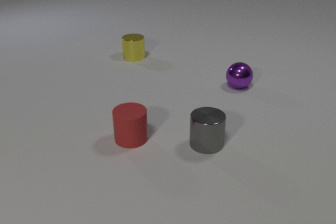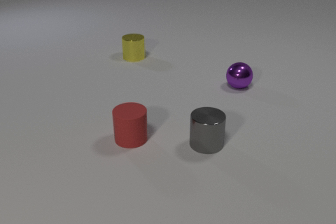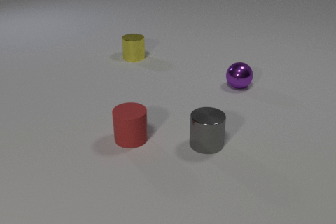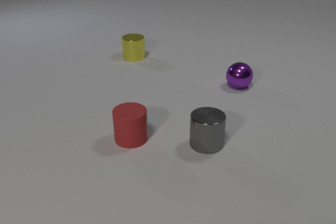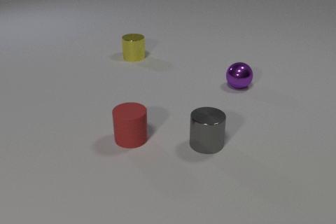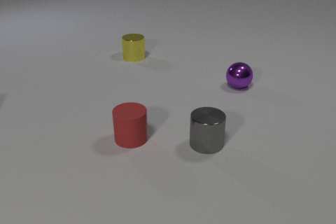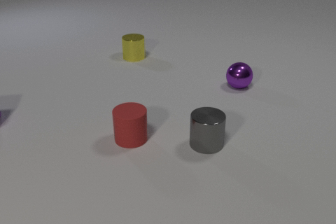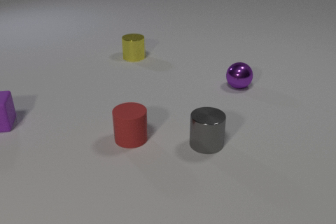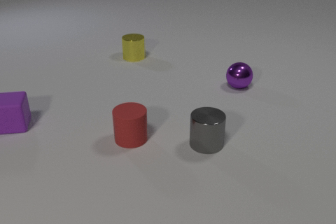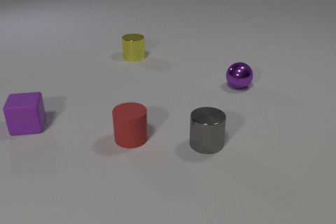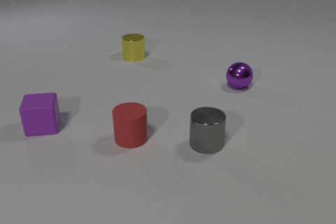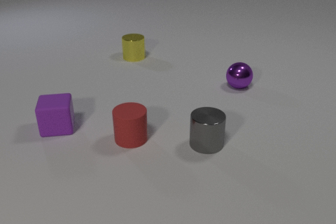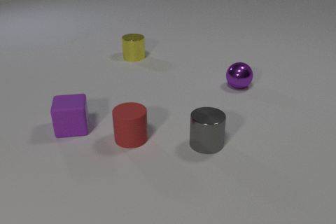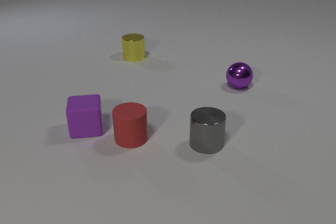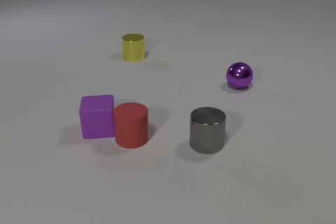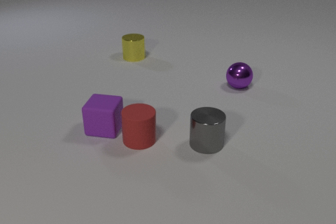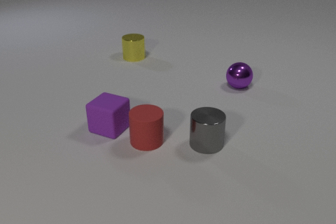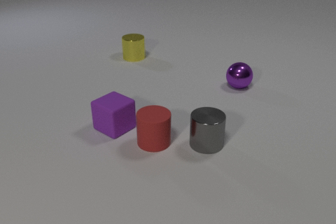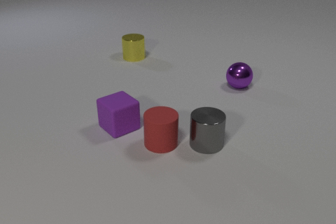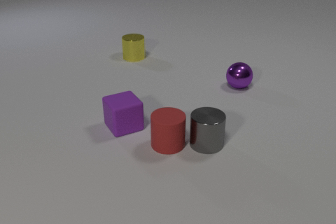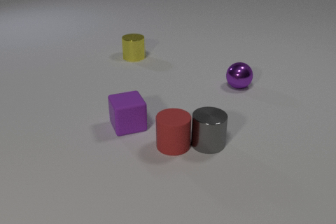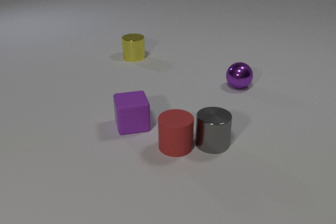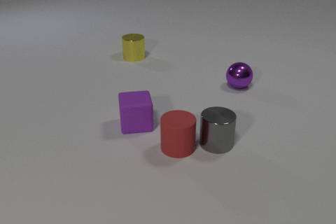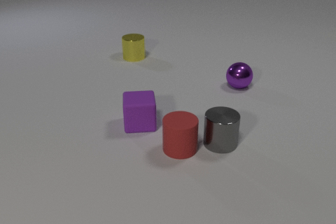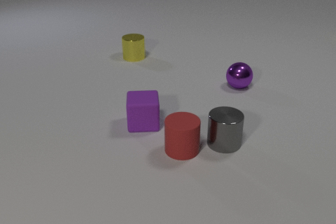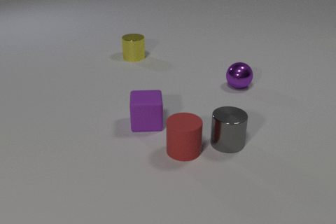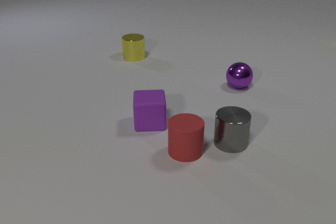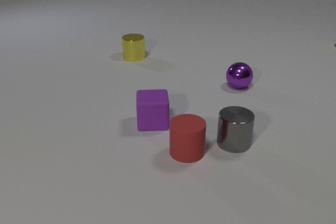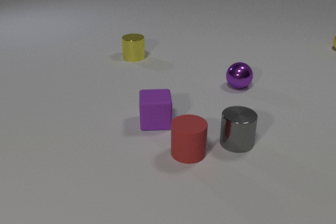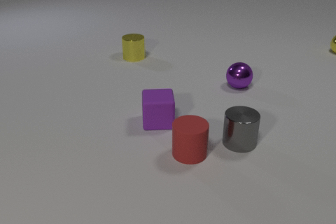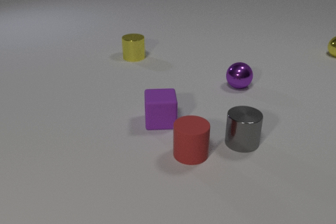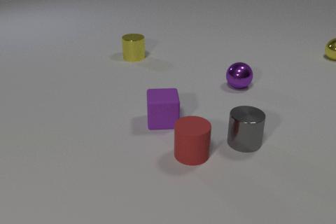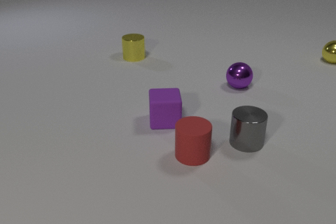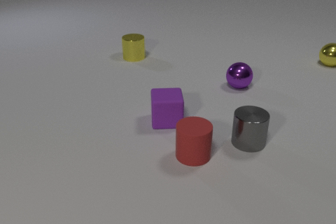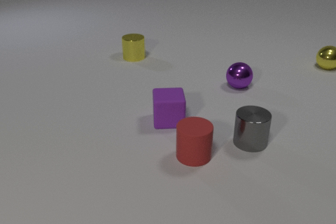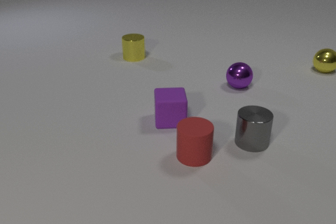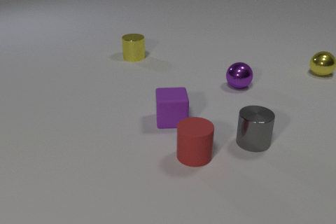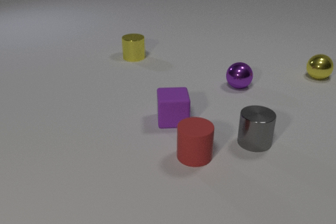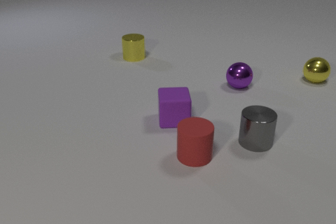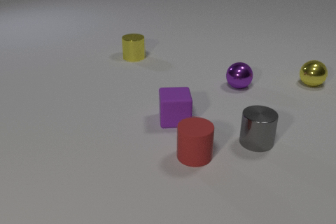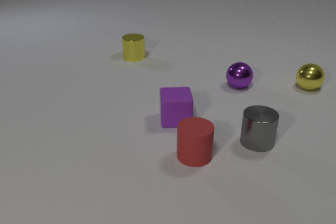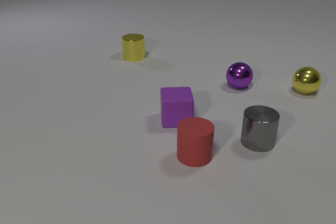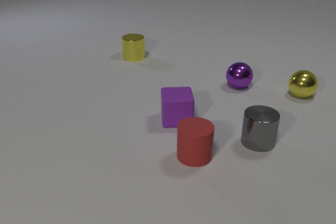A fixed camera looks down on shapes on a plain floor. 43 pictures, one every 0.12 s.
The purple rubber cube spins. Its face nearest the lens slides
to the left.
The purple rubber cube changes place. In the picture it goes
to the right.
0.00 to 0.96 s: The purple rubber cube comes in at the left edge, slides to the right and toward the camera.
0.96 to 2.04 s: The purple rubber cube slides to the right, spins so that its near face slides to the left, clockwise seen from above. The red rubber cylinder slides to the right. The purple rubber cube and the red rubber cylinder collide.
2.04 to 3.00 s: The purple rubber cube slides to the right, spins so that its near face slides to the left, clockwise seen from above. The red rubber cylinder slides to the right and toward the camera. The gray metal cylinder slides to the right. The red rubber cylinder and the gray metal cylinder collide.
3.00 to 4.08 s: The purple rubber cube slides to the right. The red rubber cylinder slides to the right and toward the camera. The gray metal cylinder slides to the right. The yellow metal sphere comes in at the right edge, rolls toward the camera.
4.08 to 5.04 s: The purple rubber cube slides to the right. The gray metal cylinder slides to the right. The yellow metal sphere rolls toward the camera.
What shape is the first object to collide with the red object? cube.
What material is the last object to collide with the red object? metal.
What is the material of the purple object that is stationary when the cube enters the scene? metal.
